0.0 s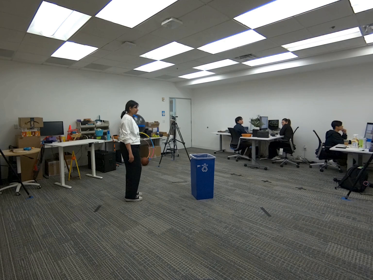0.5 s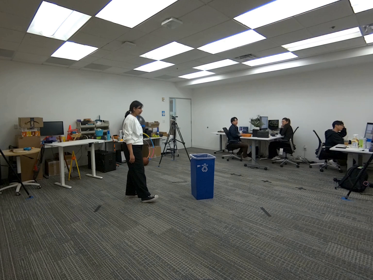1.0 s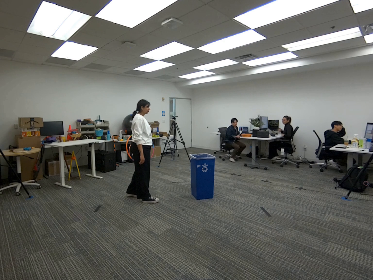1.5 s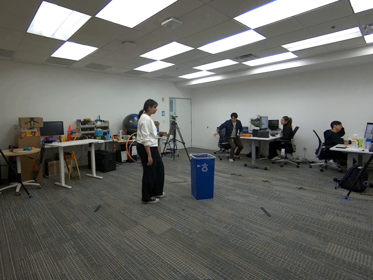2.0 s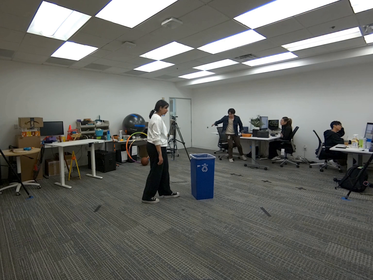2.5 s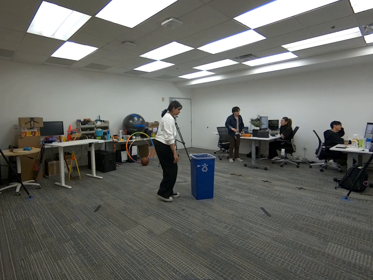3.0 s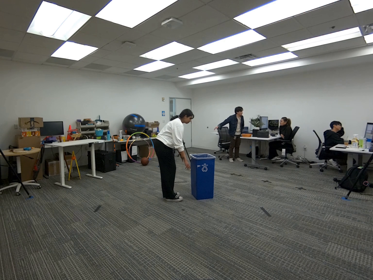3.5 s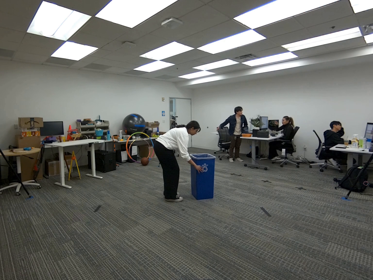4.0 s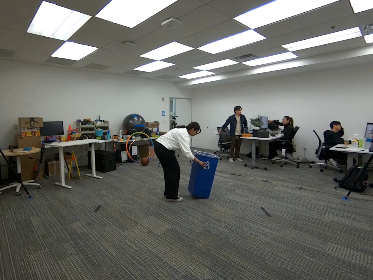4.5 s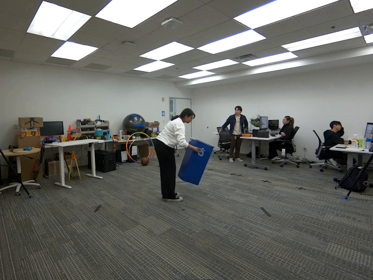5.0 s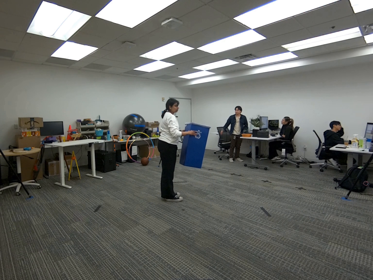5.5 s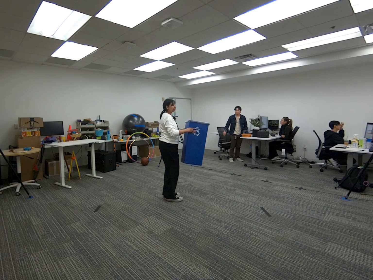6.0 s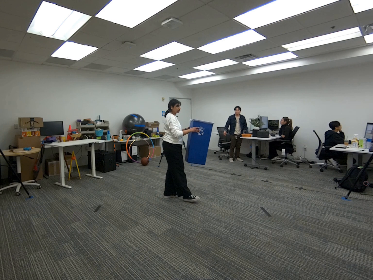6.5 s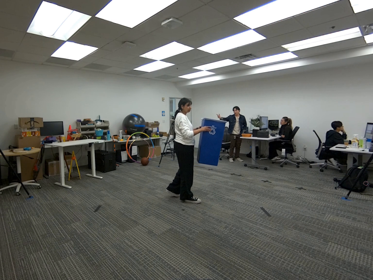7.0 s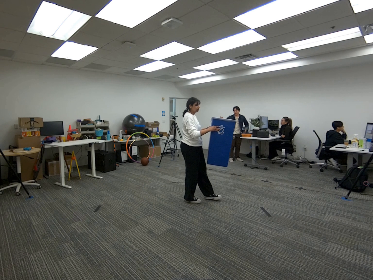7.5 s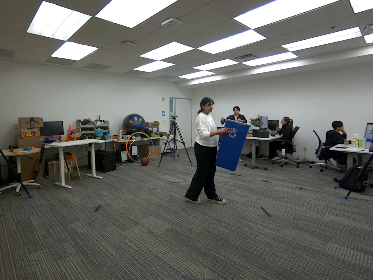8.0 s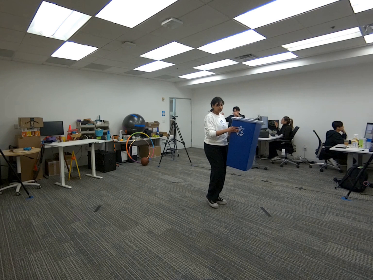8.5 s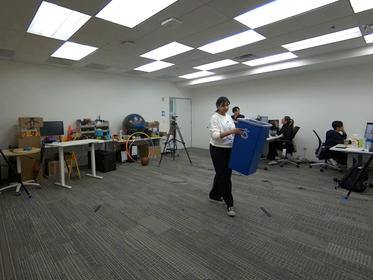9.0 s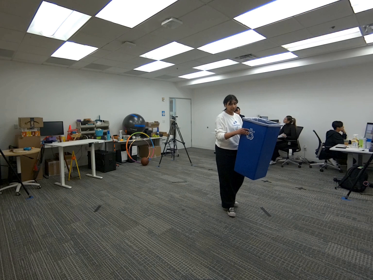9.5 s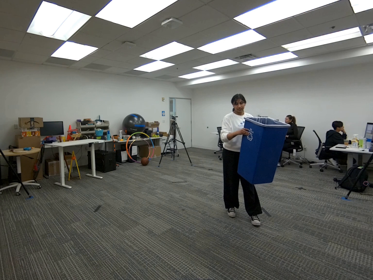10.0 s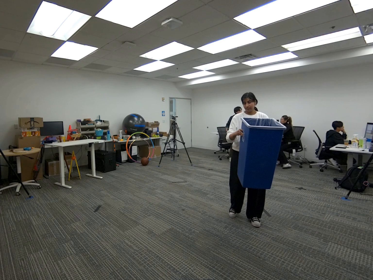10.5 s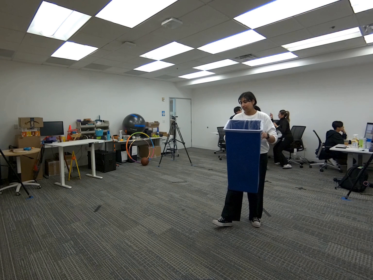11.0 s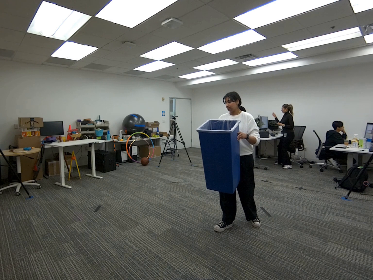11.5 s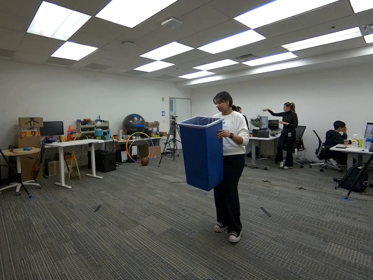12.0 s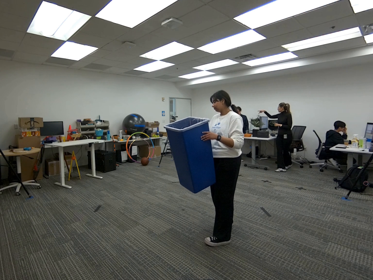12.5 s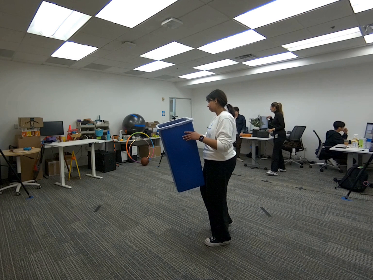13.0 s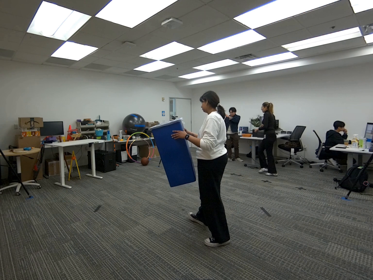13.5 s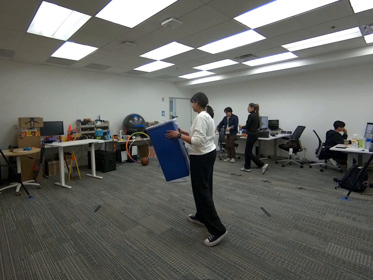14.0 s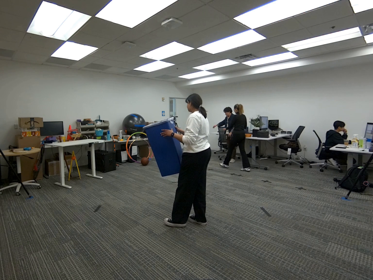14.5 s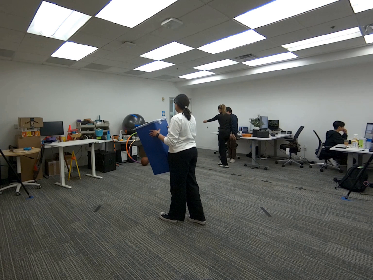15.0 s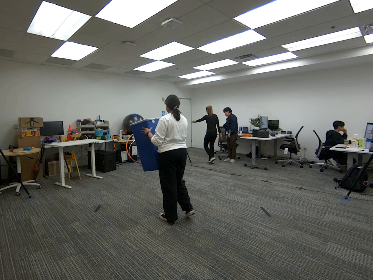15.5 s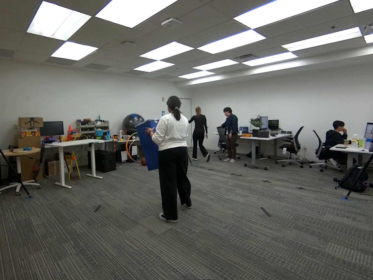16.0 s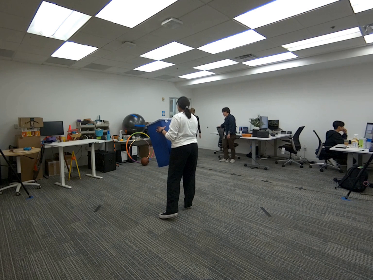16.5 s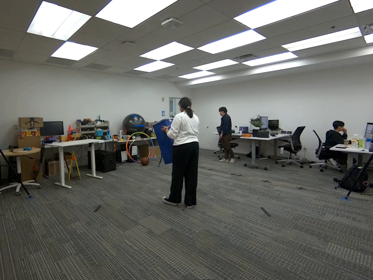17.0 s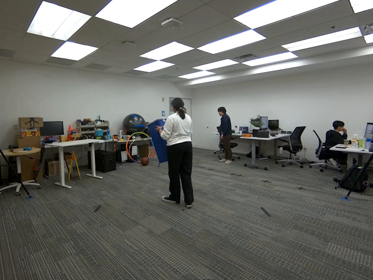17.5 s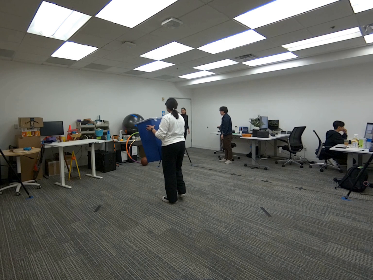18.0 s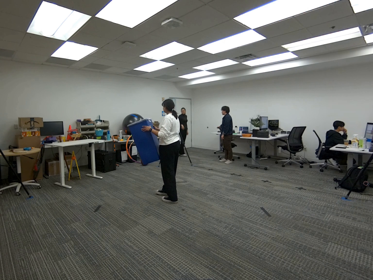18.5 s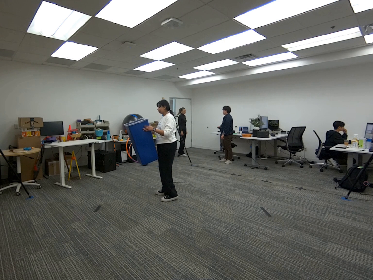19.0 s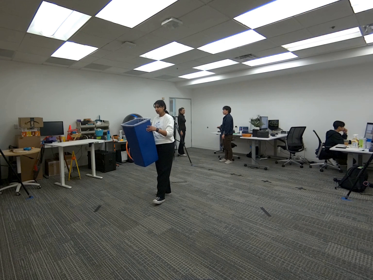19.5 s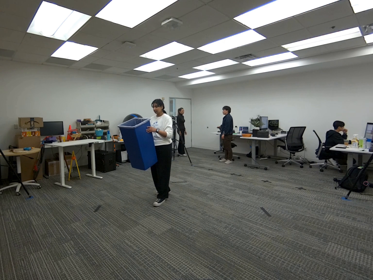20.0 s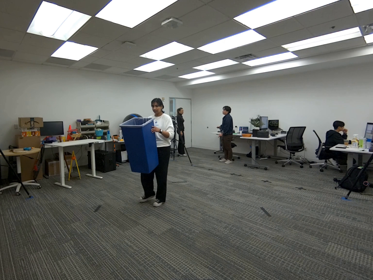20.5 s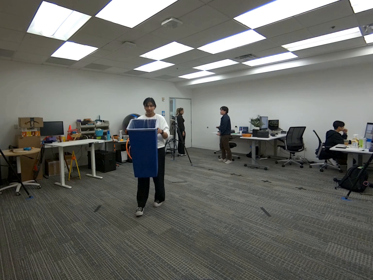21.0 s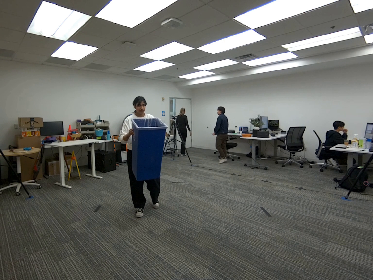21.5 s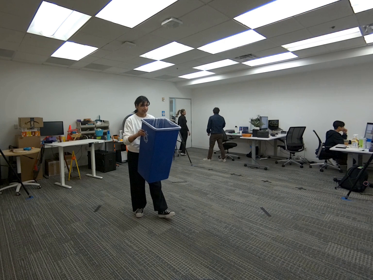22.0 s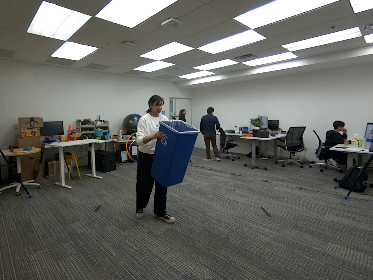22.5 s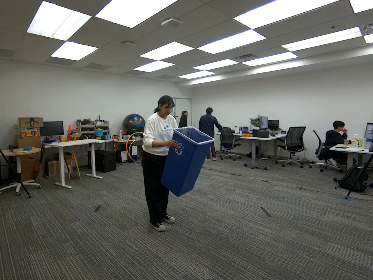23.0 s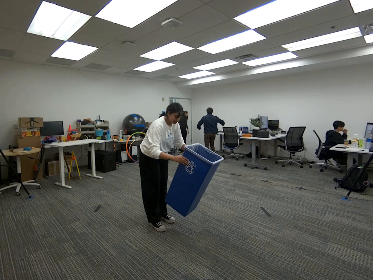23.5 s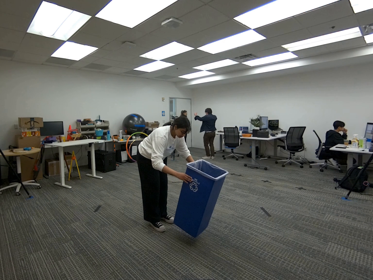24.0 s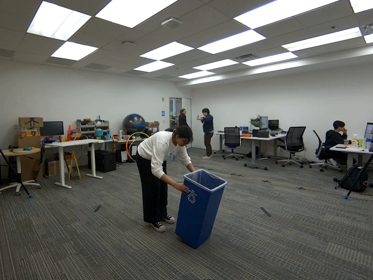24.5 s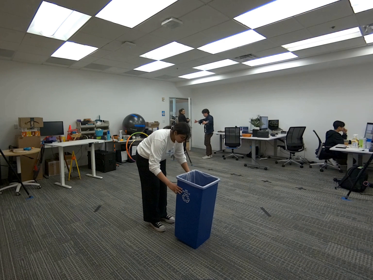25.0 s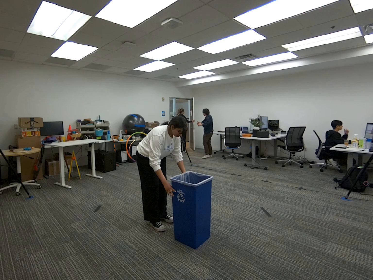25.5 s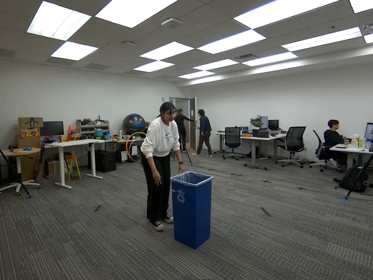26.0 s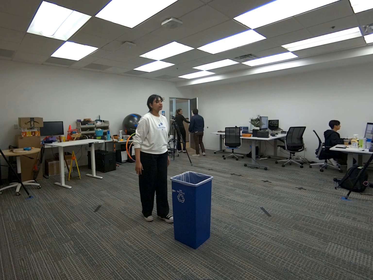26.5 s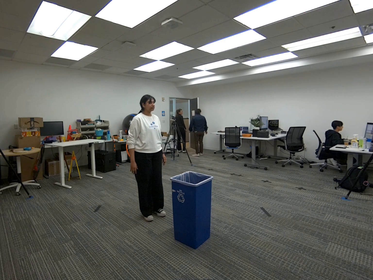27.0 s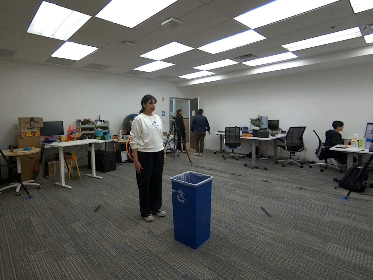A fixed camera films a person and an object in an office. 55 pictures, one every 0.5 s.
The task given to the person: Pick up trash can from the bottom of the container, walk within the bounding area and place on the floor.
